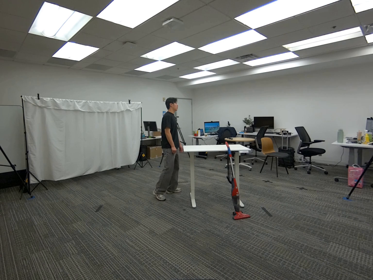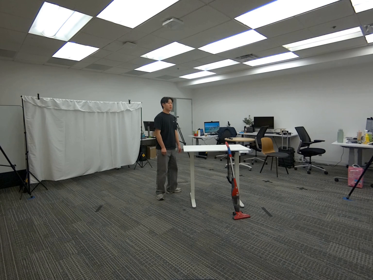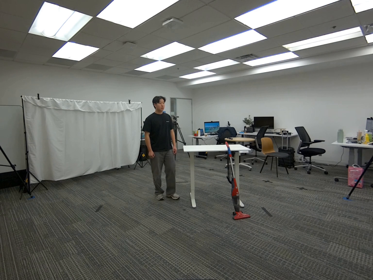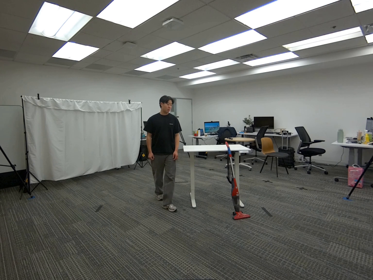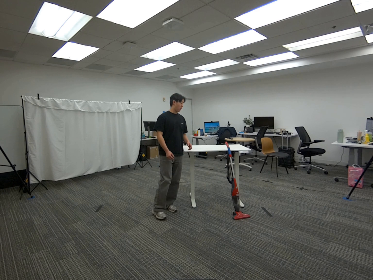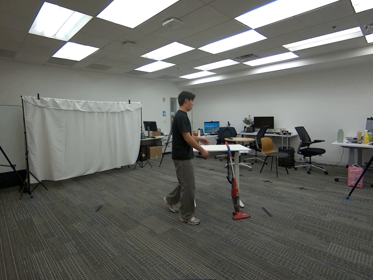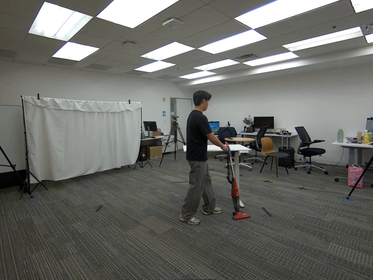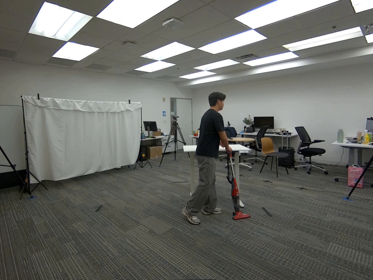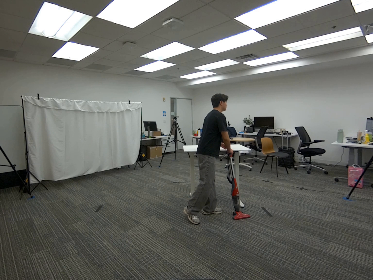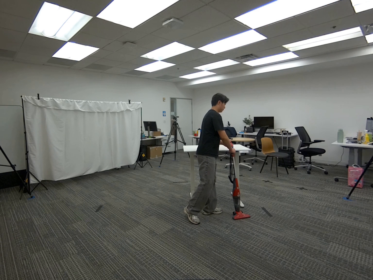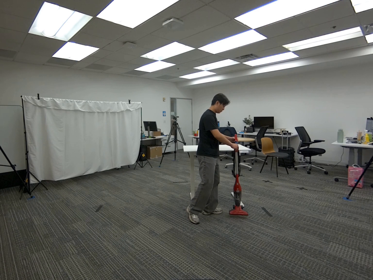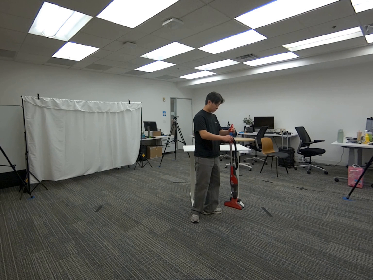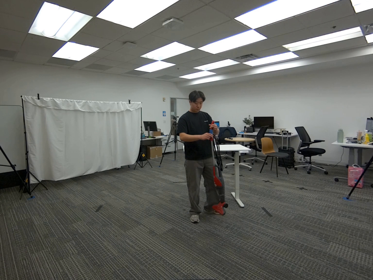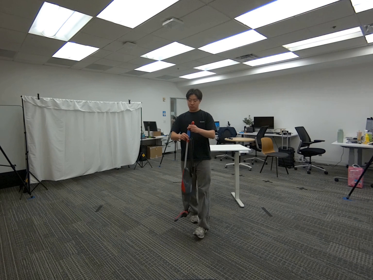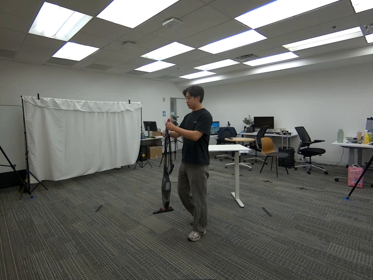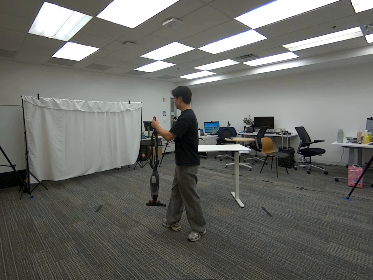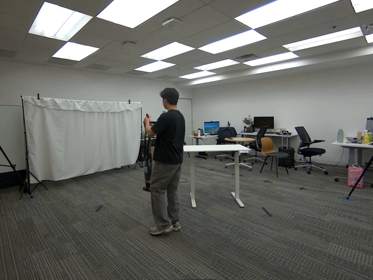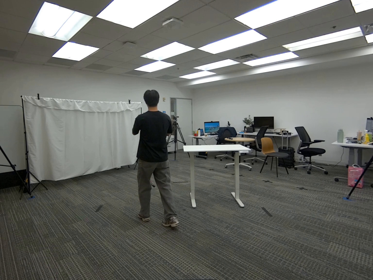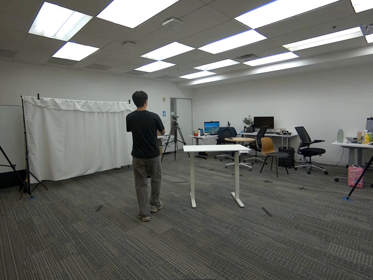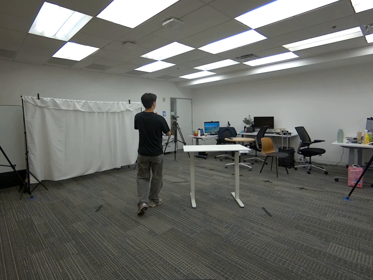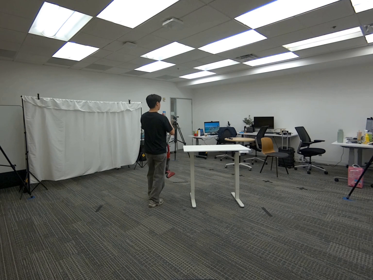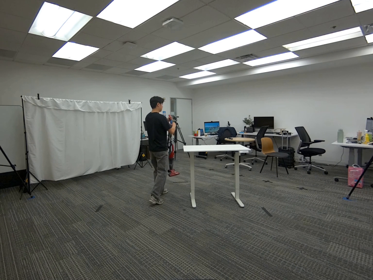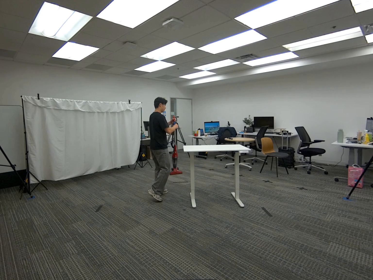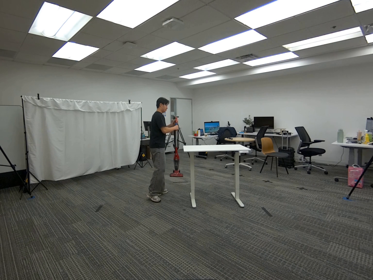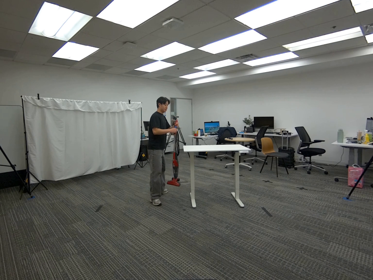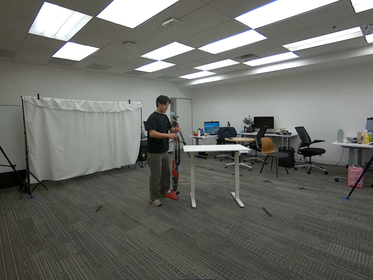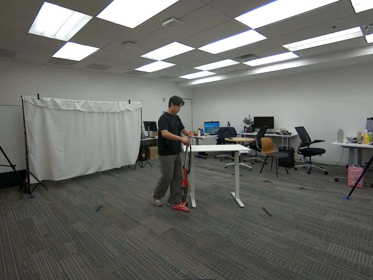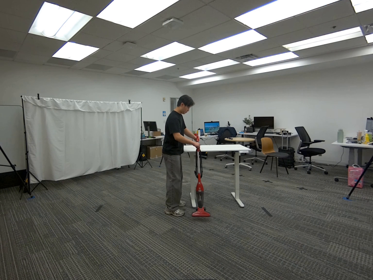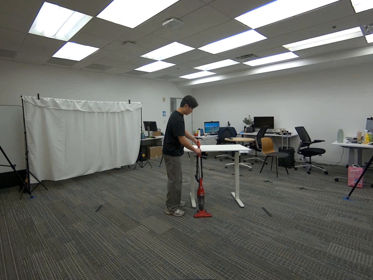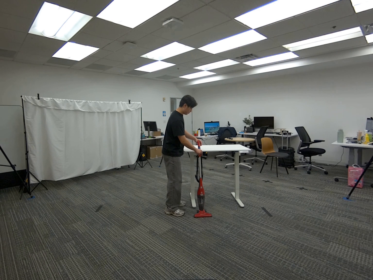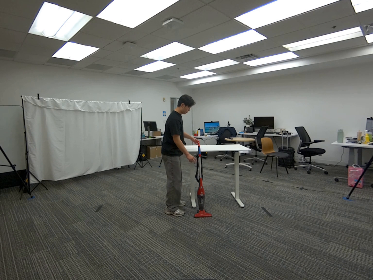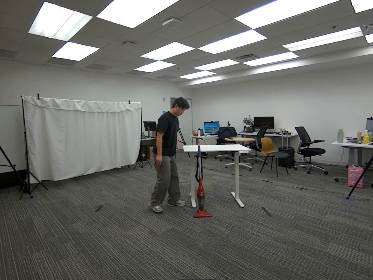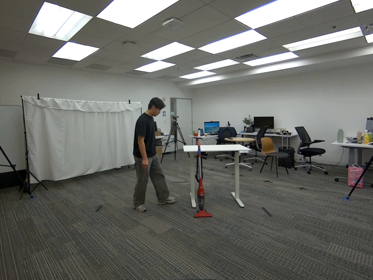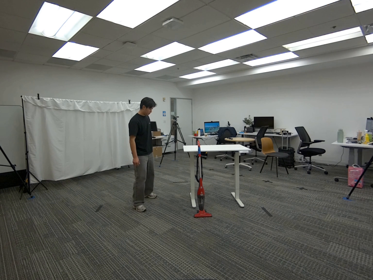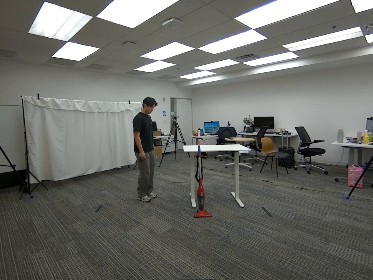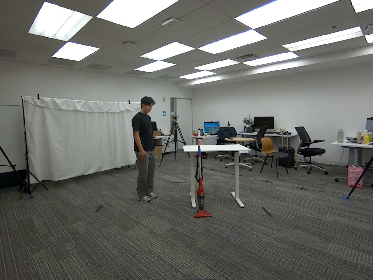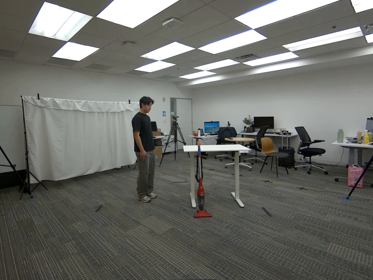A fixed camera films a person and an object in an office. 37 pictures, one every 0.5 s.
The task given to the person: Walk over to the vacuum leaning on the white desk and pick up the vacuum using your both hands and walk around the bounding area then place the vacuum underneath the white desk.
